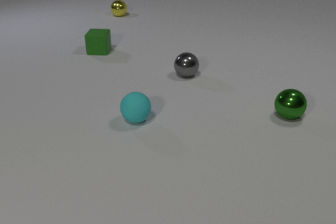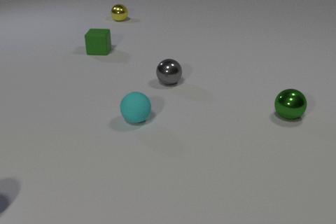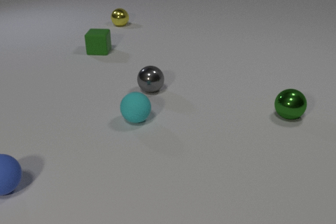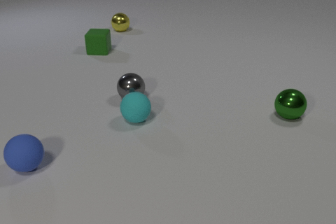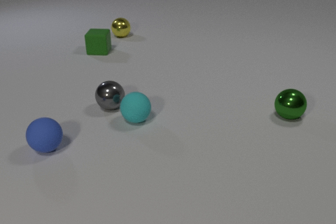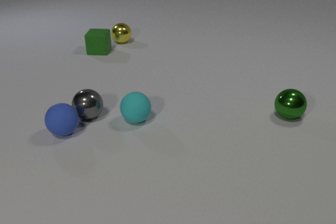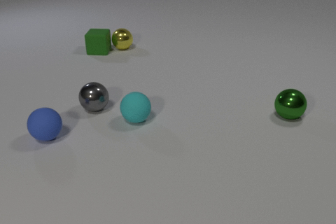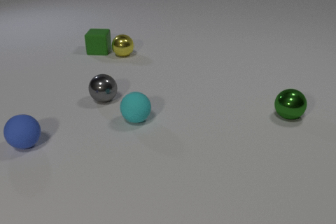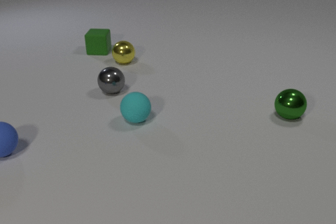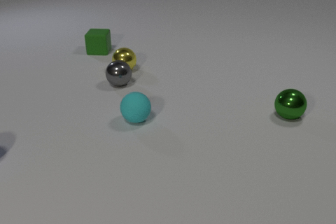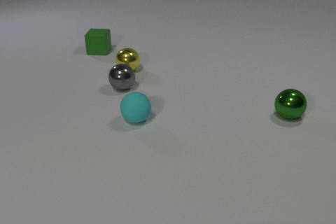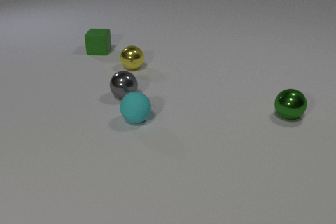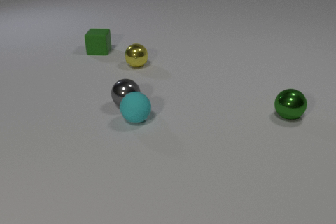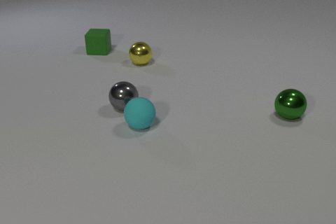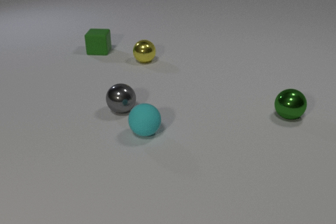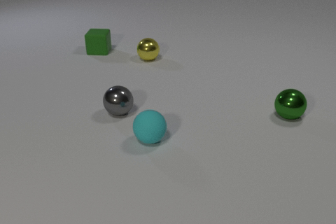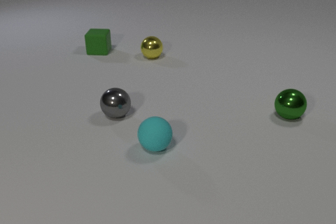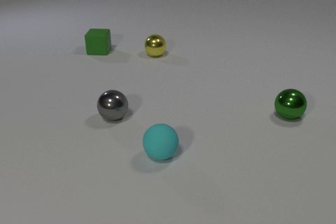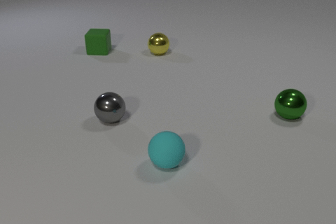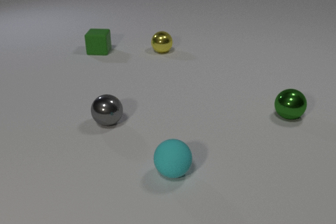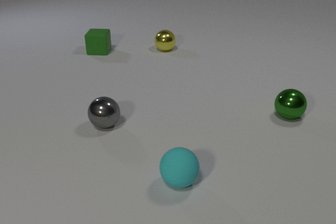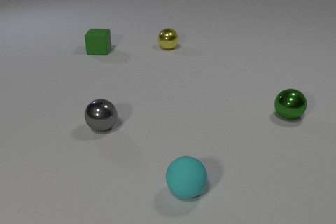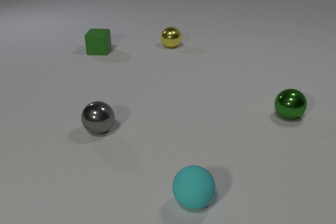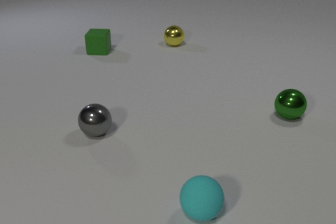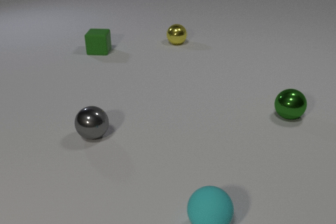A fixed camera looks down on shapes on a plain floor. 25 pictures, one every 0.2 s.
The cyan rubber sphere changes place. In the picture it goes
toward the camera.
0.0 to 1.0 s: The blue rubber sphere comes in at the left edge, rolls away from the camera and to the right. The gray metal sphere rolls to the left and toward the camera. The yellow metal sphere rolls toward the camera.
1.0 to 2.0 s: The blue rubber sphere rolls to the left, leaves at the left edge. The gray metal sphere rolls away from the camera and to the right. The yellow metal sphere rolls toward the camera. The blue rubber sphere and the gray metal sphere collide. The gray metal sphere and the yellow metal sphere collide.
2.0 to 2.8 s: The gray metal sphere rolls toward the camera. The yellow metal sphere rolls away from the camera and to the right. The cyan rubber sphere rolls toward the camera. The gray metal sphere and the cyan rubber sphere collide.
2.8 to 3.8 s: The gray metal sphere rolls toward the camera and to the left. The yellow metal sphere rolls away from the camera and to the right. The cyan rubber sphere rolls toward the camera and to the right.
3.8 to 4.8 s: The gray metal sphere rolls toward the camera and to the left. The yellow metal sphere rolls away from the camera and to the right. The cyan rubber sphere rolls toward the camera and to the right.
What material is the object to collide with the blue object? metal.
Are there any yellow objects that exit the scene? no.
What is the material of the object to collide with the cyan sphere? metal.
